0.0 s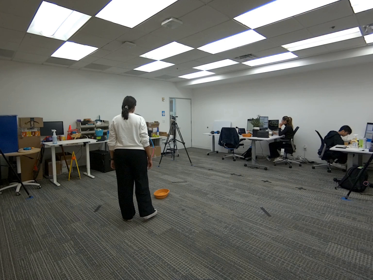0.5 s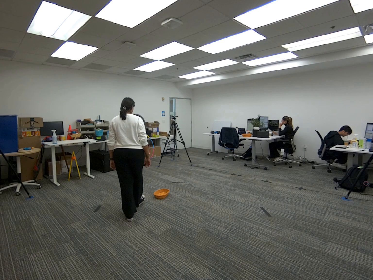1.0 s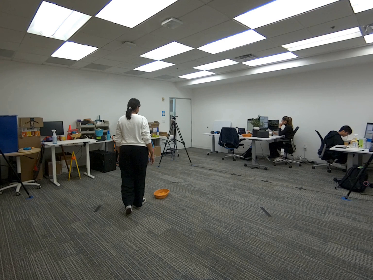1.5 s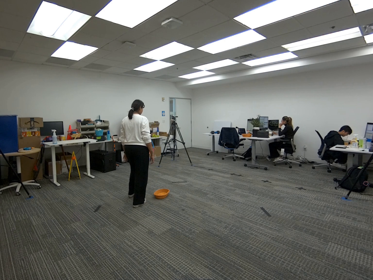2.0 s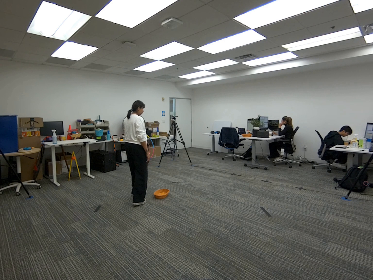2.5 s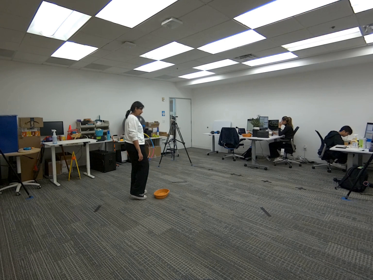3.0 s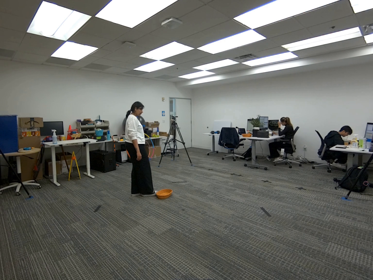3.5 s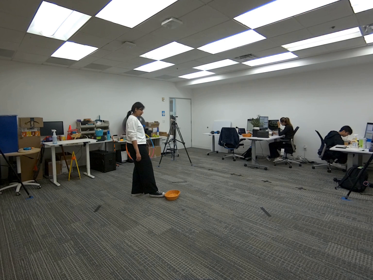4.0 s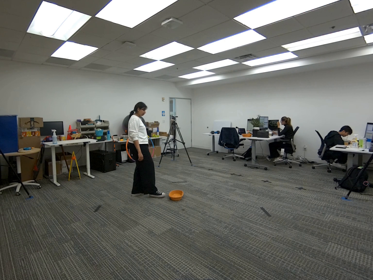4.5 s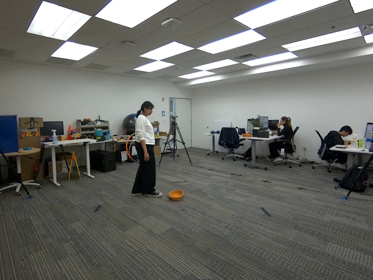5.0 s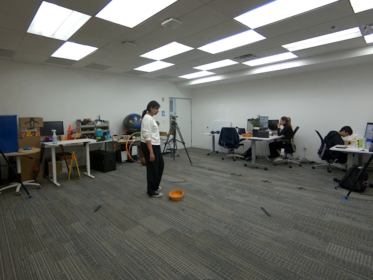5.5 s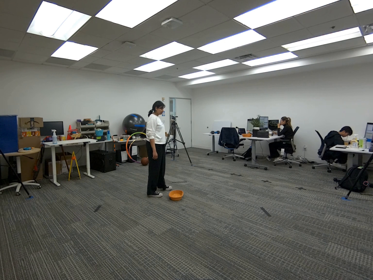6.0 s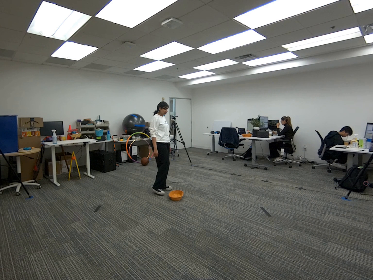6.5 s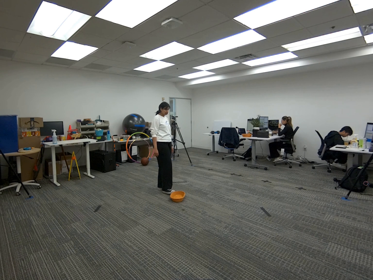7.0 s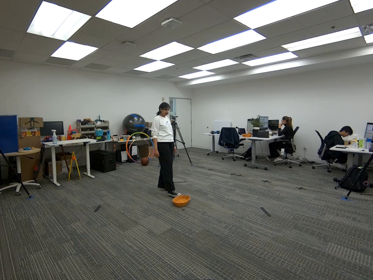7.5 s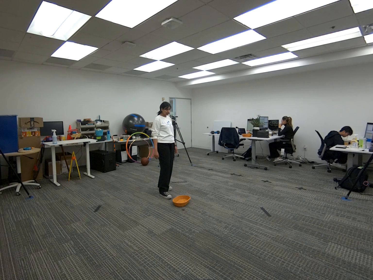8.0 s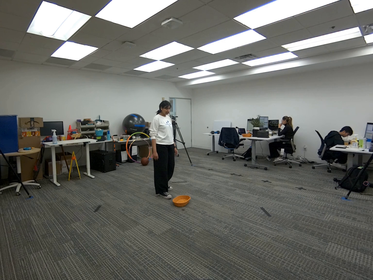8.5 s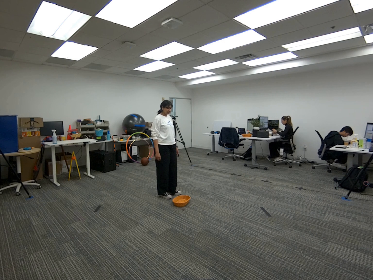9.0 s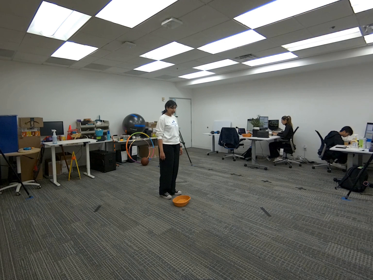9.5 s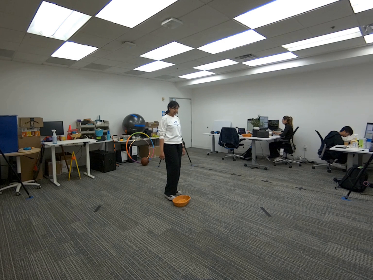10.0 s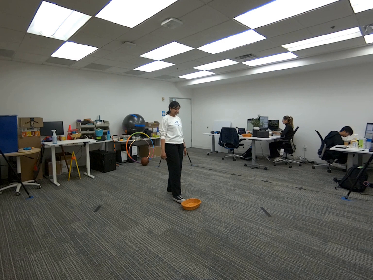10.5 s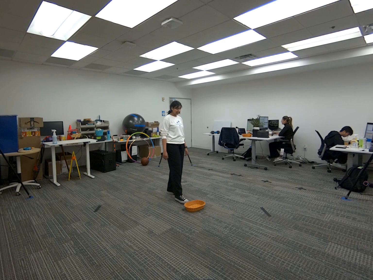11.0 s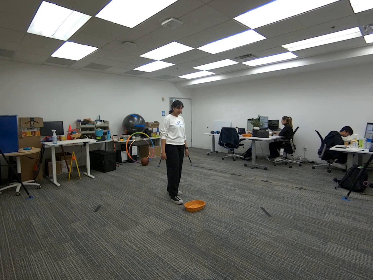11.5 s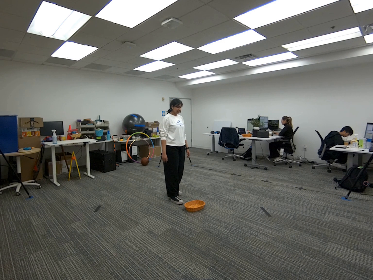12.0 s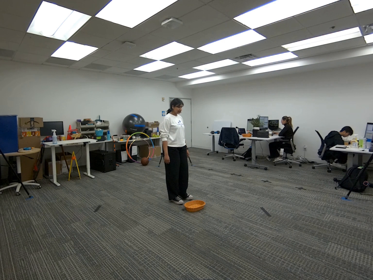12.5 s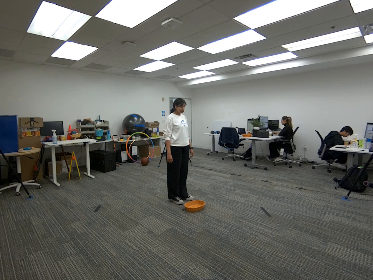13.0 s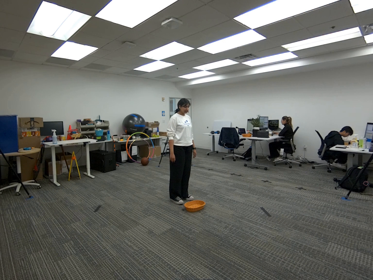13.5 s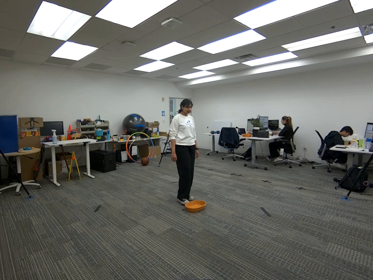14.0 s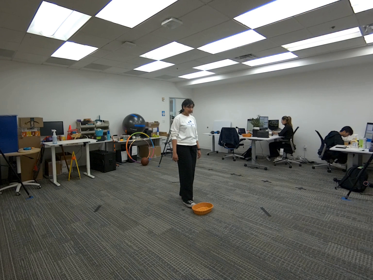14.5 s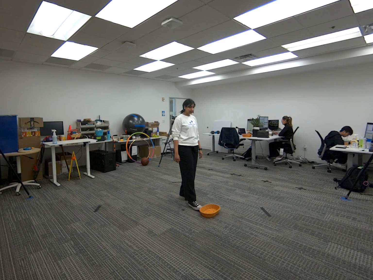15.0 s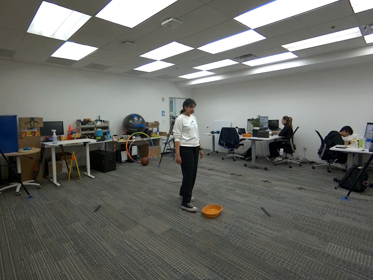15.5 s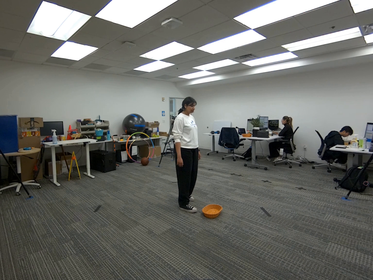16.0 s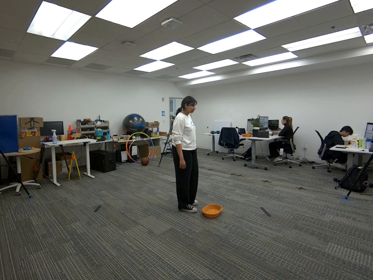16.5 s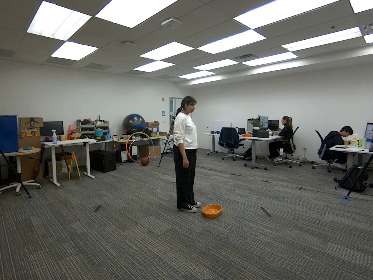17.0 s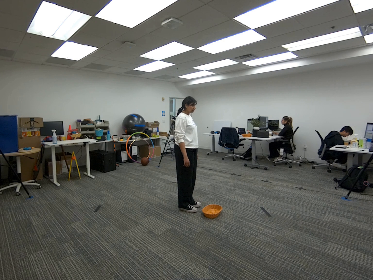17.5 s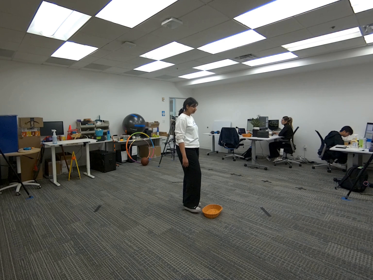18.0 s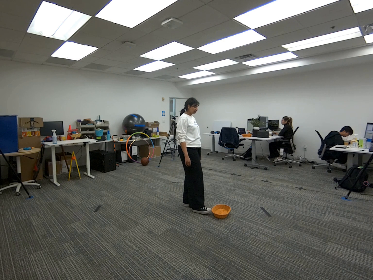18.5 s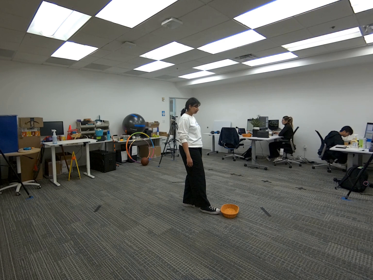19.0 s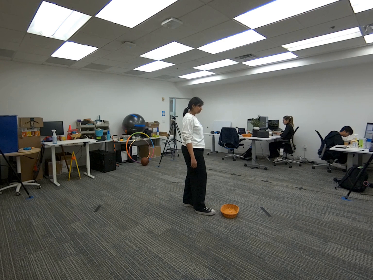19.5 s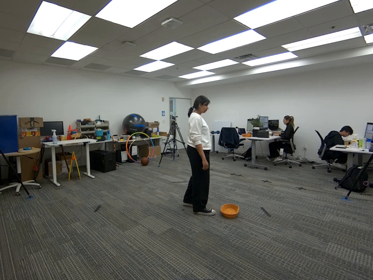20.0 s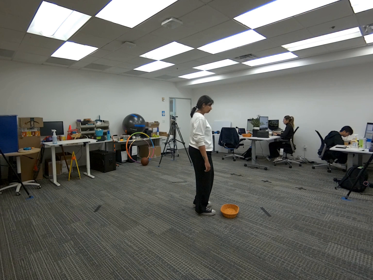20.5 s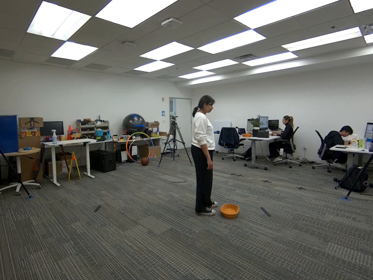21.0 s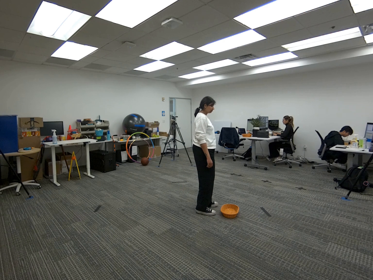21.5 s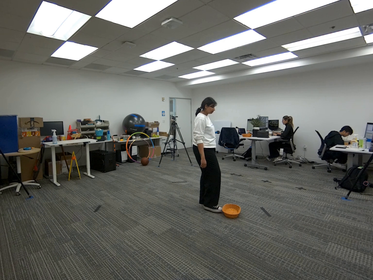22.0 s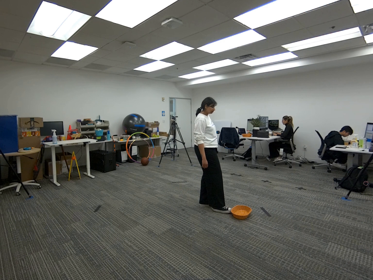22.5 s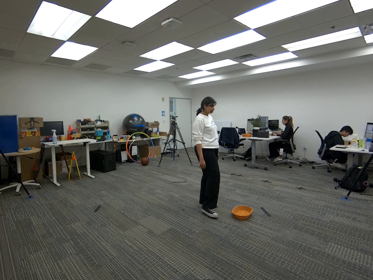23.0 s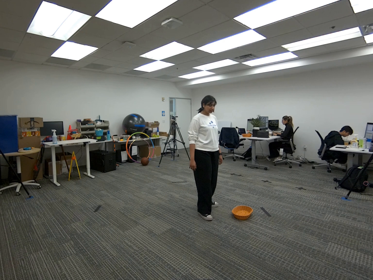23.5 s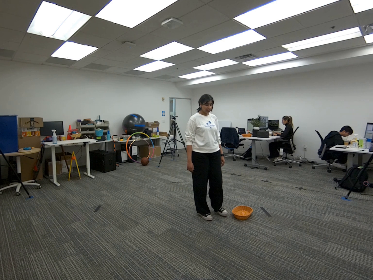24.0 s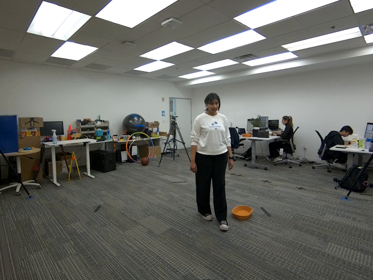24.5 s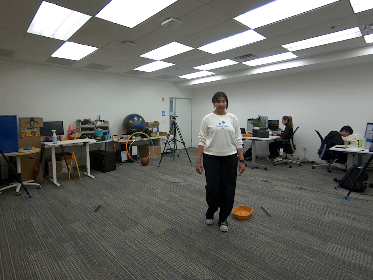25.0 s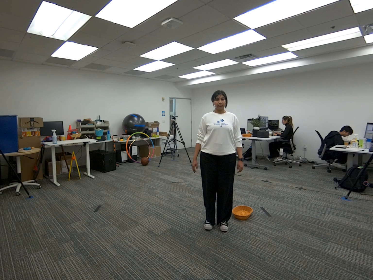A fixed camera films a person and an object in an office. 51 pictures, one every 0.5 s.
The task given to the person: Walk to the woven basket from the ground and use your right foot and push it to the side.
